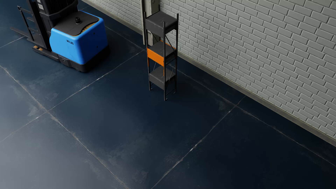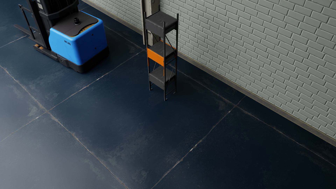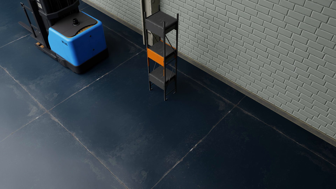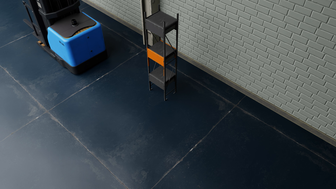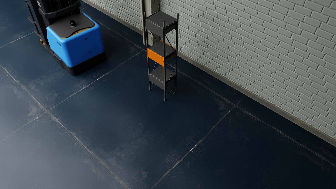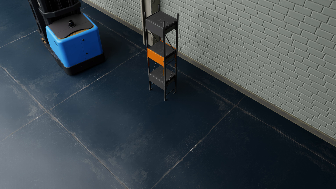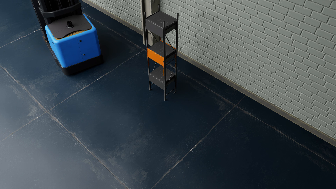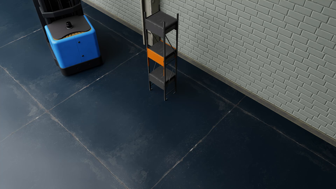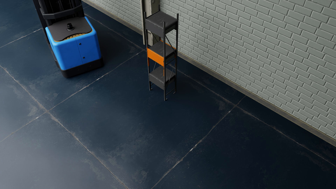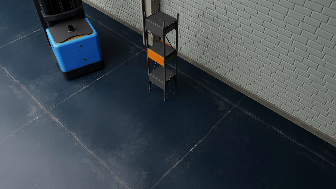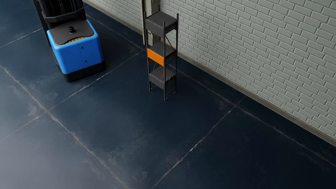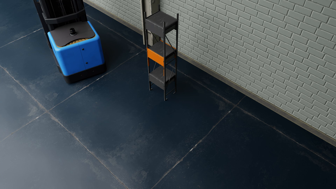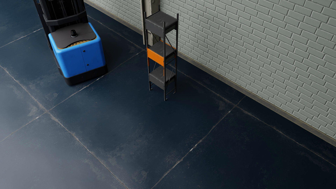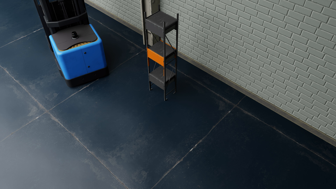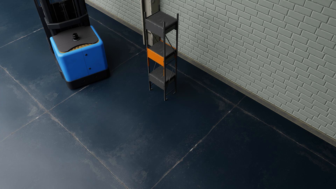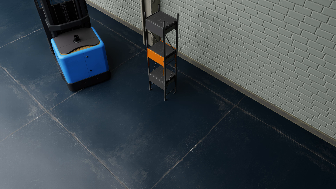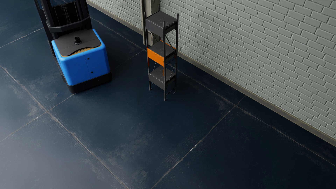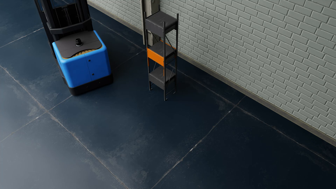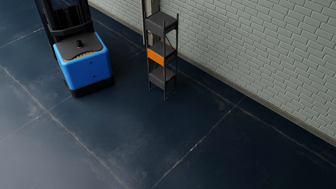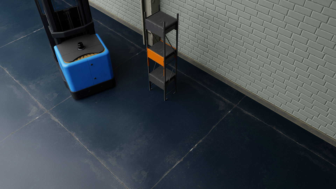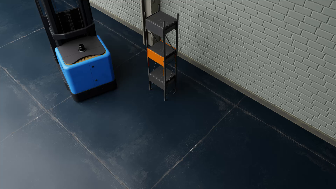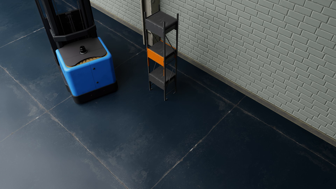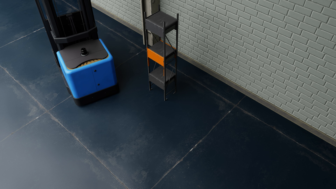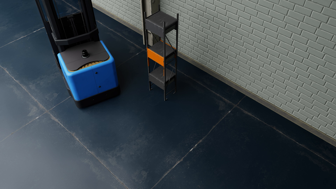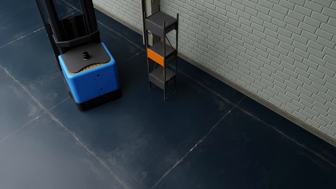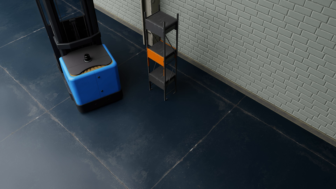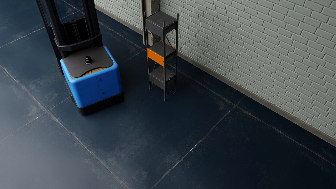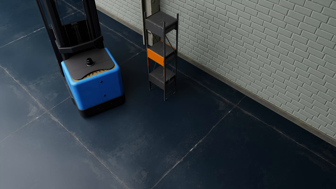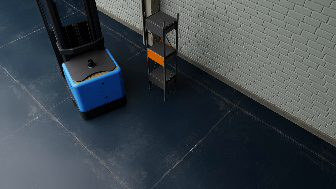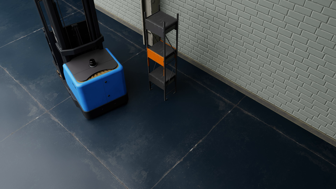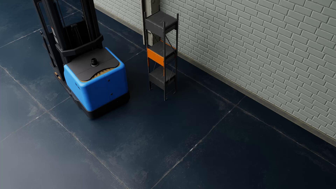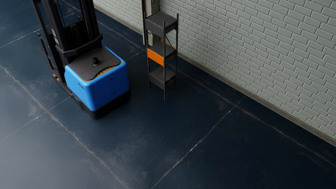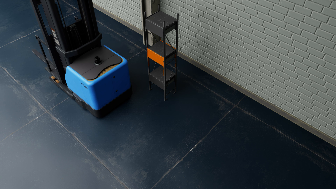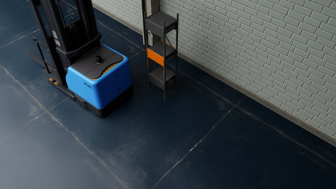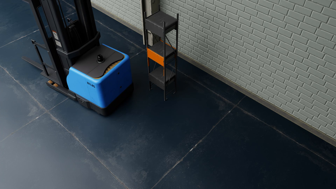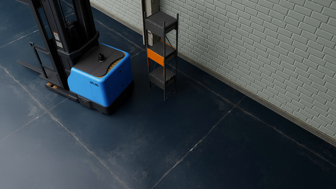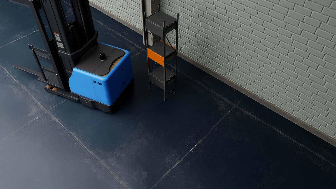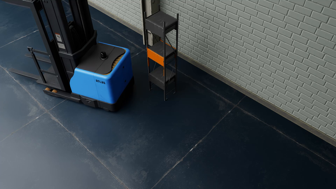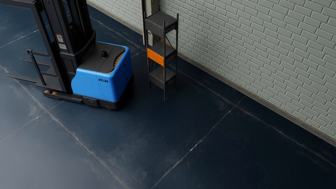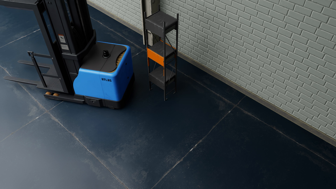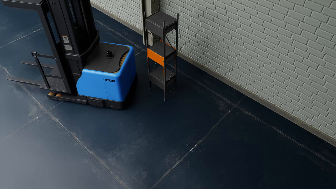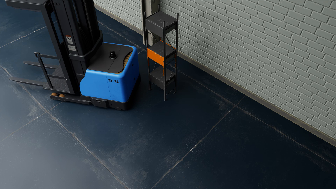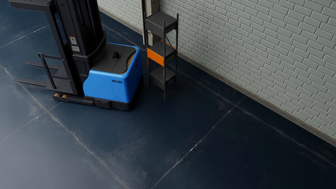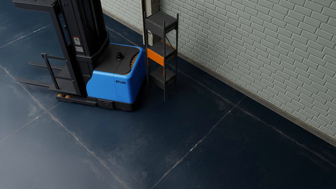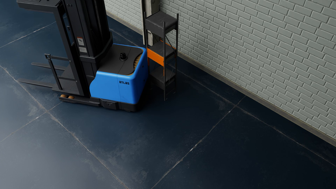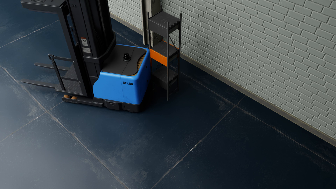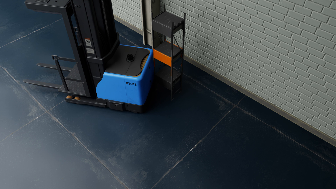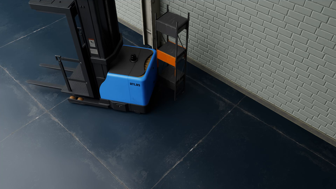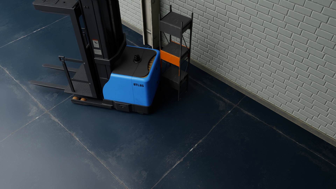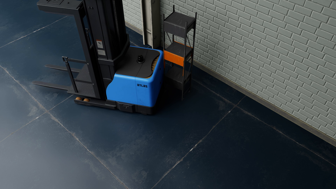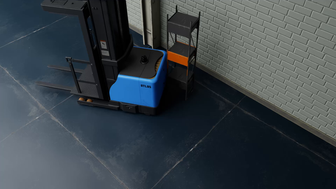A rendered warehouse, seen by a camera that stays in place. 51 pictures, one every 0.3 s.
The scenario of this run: A forklift runs into an object in its way.
